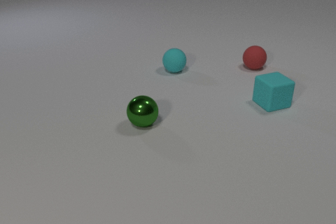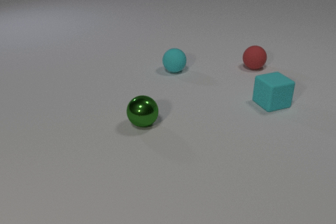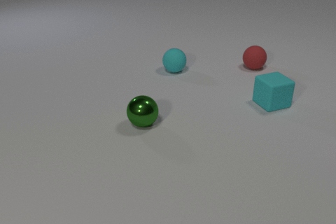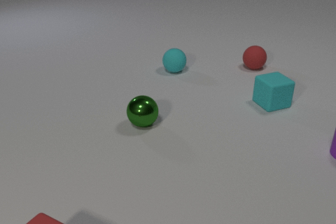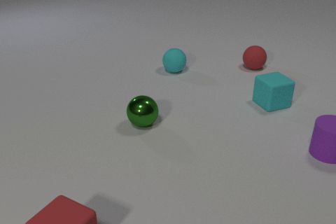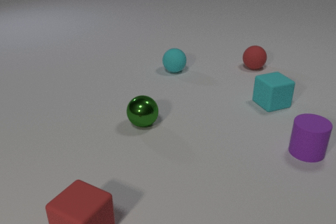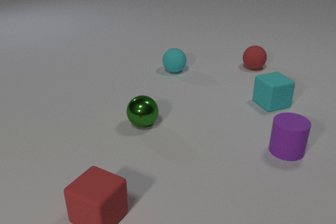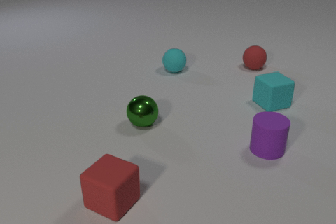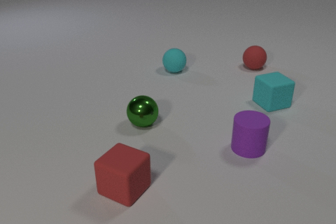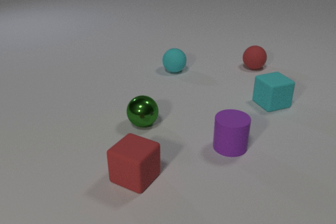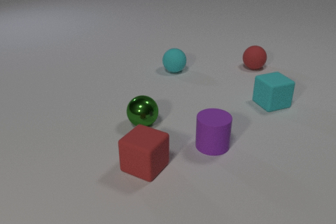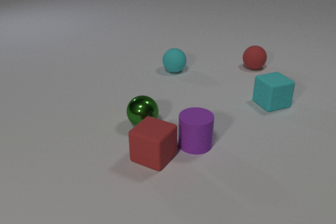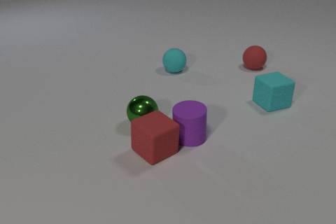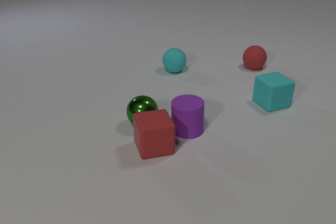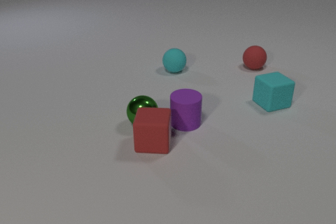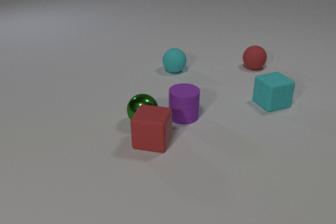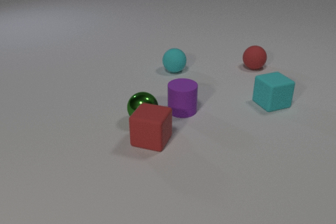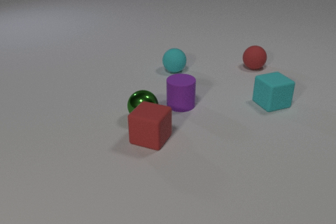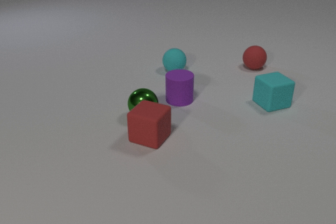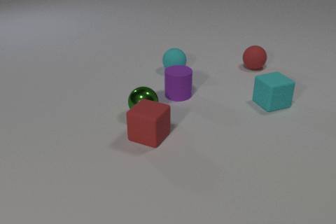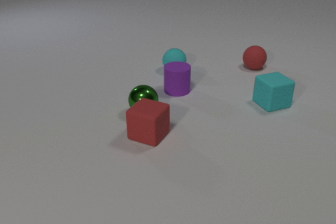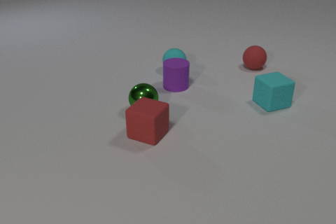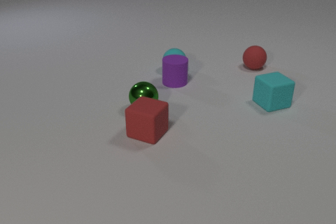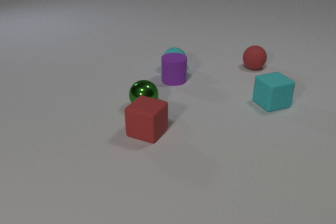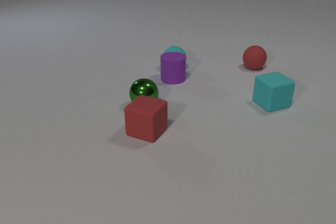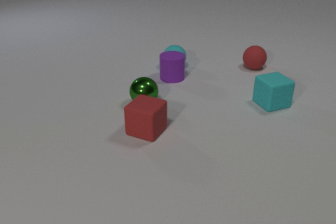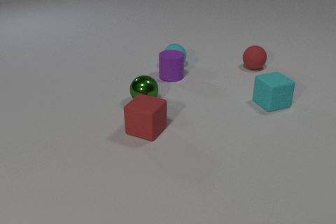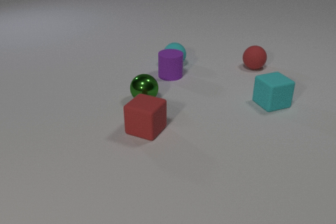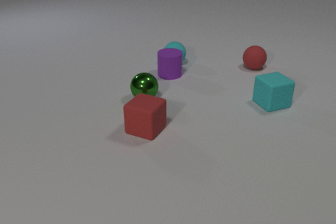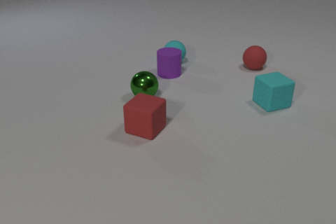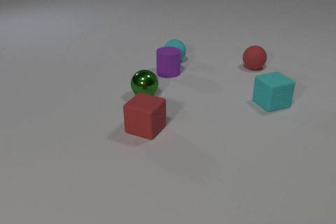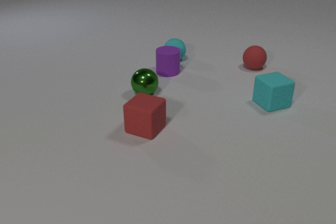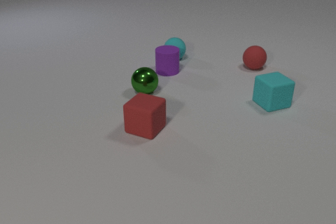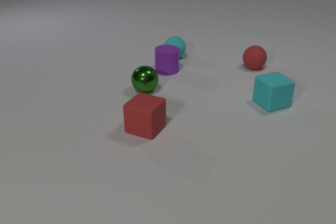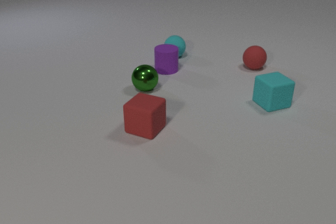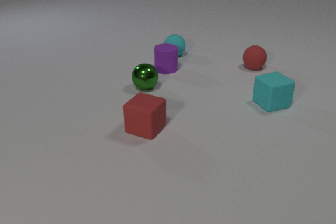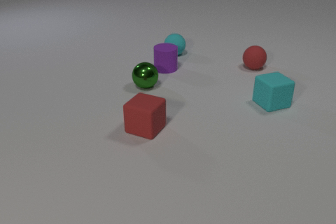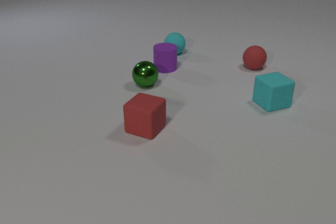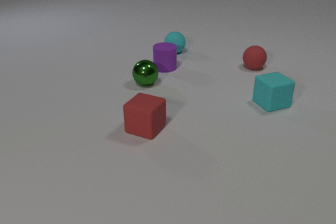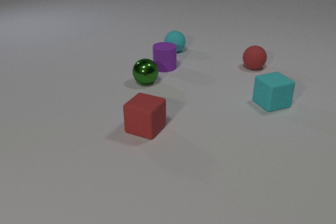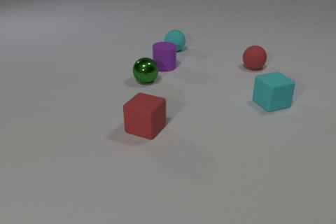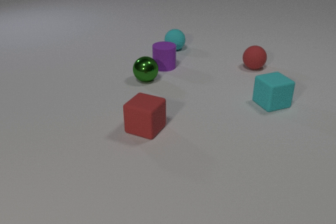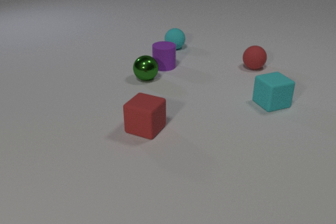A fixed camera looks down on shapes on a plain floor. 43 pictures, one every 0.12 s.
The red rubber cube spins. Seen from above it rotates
clockwise.
The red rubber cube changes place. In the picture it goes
away from the camera.
0.00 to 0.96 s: The red rubber cube comes in at the bottom edge, slides away from the camera and to the right. The purple rubber cylinder comes in at the right edge, slides to the left.
0.96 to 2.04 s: The red rubber cube slides away from the camera, spins so that its near face slides to the left, clockwise seen from above. The purple rubber cylinder slides away from the camera and to the left. The green metal sphere rolls away from the camera. The red rubber cube and the purple rubber cylinder collide. The red rubber cube and the green metal sphere collide.
2.04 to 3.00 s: The red rubber cube slides away from the camera. The purple rubber cylinder slides away from the camera. The green metal sphere rolls away from the camera. The cyan rubber sphere rolls away from the camera. The purple rubber cylinder and the cyan rubber sphere collide.
3.00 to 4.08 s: The purple rubber cylinder slides away from the camera. The green metal sphere rolls away from the camera. The cyan rubber sphere rolls away from the camera.
4.08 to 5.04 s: The purple rubber cylinder slides away from the camera. The green metal sphere rolls away from the camera. The cyan rubber sphere rolls away from the camera.
What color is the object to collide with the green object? red.
What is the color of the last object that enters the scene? purple.
Are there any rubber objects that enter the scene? yes.
